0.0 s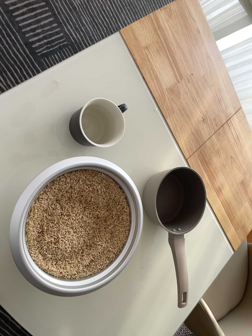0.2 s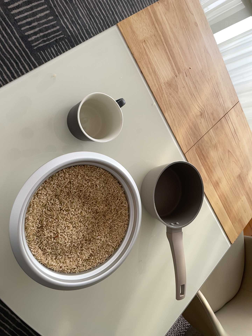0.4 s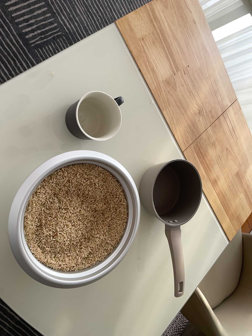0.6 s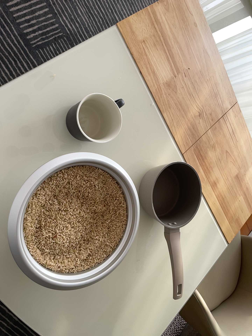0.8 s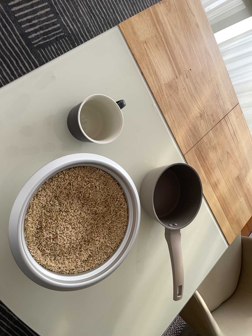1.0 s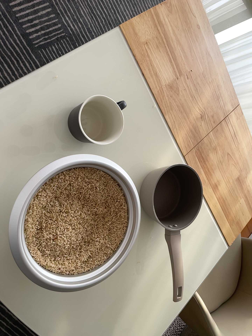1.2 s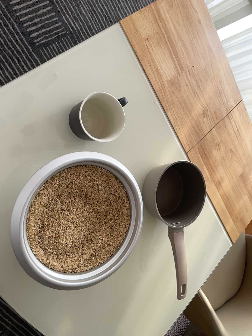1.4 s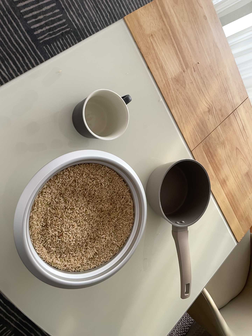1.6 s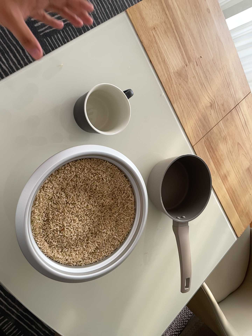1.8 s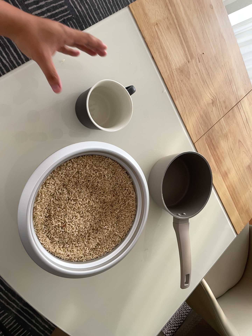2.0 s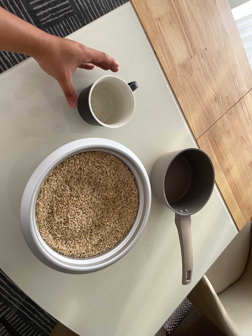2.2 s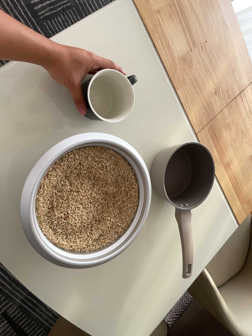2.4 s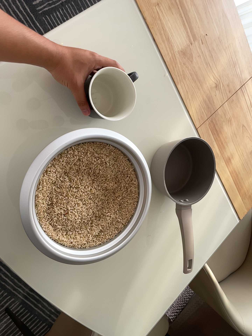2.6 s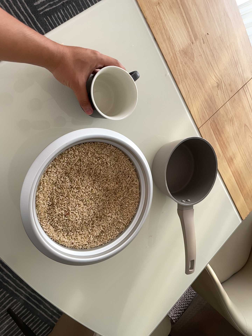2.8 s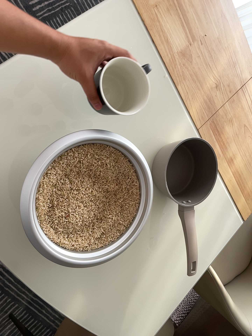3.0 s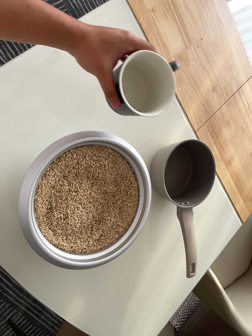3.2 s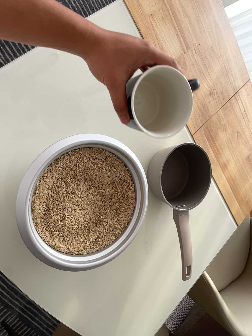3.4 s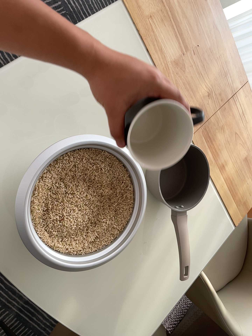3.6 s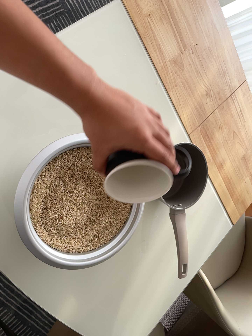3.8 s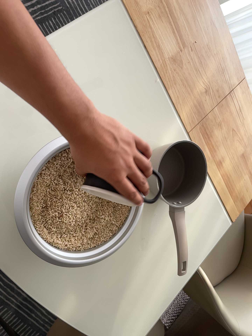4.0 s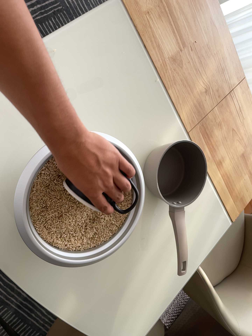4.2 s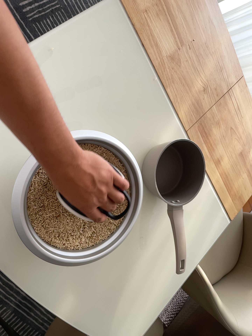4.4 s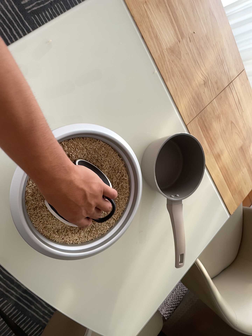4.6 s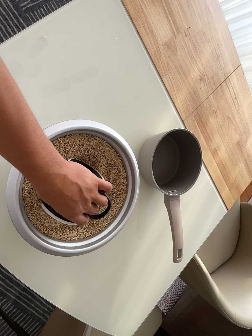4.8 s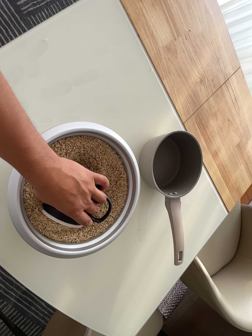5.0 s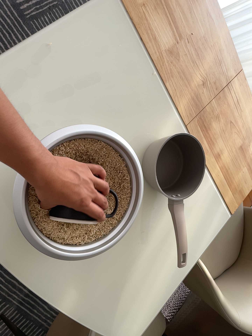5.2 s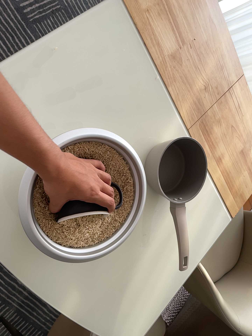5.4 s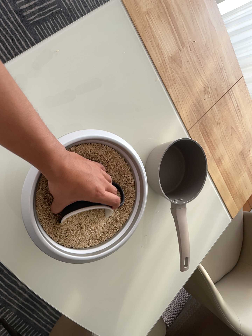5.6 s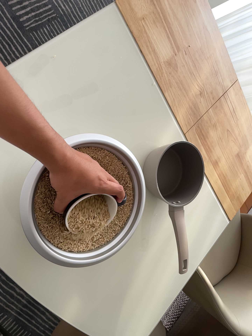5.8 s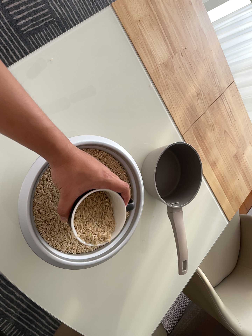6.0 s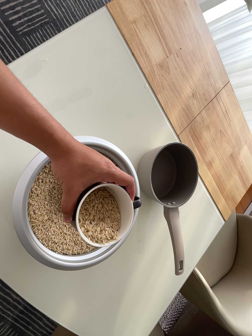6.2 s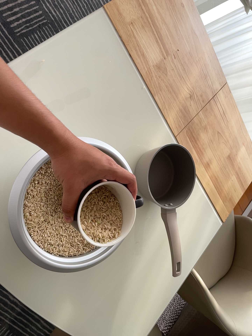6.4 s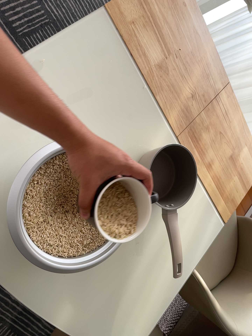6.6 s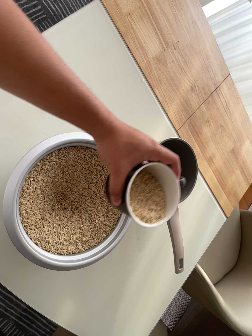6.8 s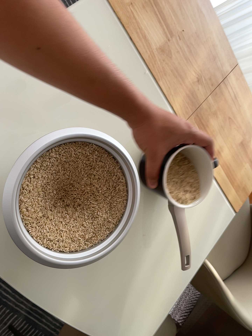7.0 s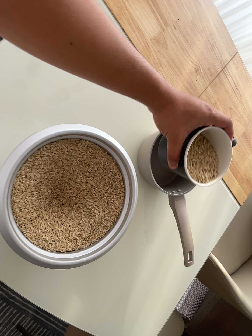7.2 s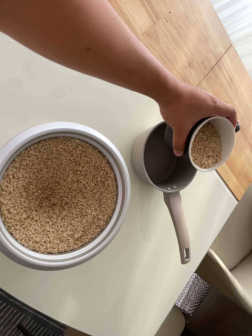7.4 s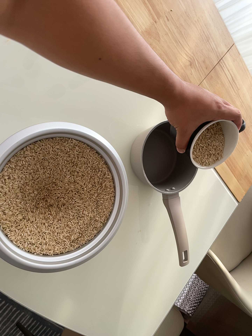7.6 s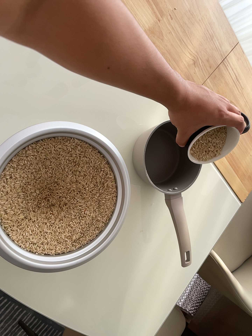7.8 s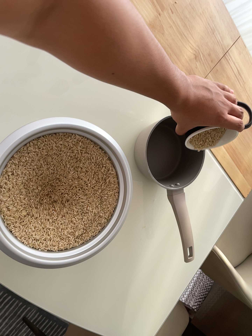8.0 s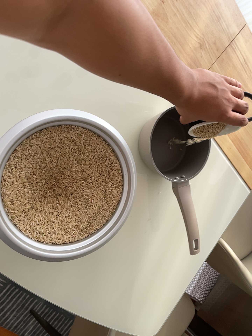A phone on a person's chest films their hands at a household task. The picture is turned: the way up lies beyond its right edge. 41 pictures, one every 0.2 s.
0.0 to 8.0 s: The camera travels forward and to its right, about 9 cm, so what stands in front looms larger. Its aim tips toward the bottom of its view by about 10 degrees, and the scene shifts upward. It rolls about its line of sight by about 10 degrees, and the scene rotates counterclockwise.
The film runs forward here.
